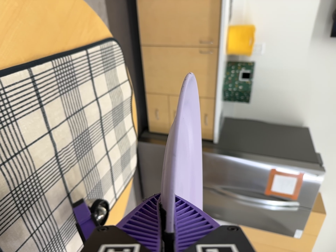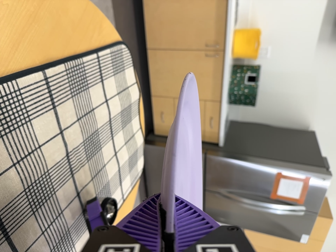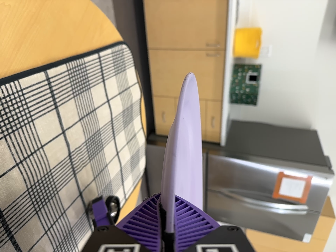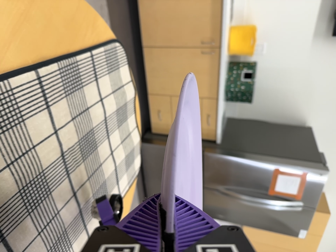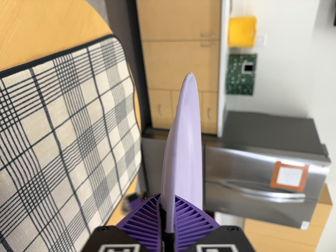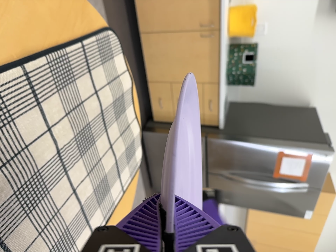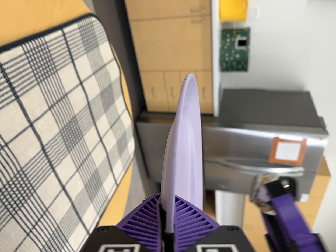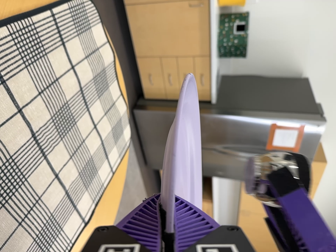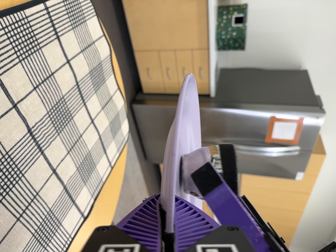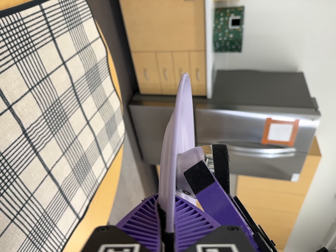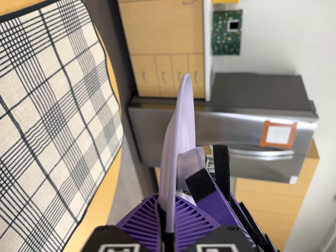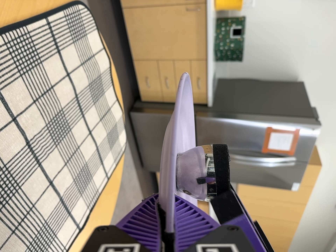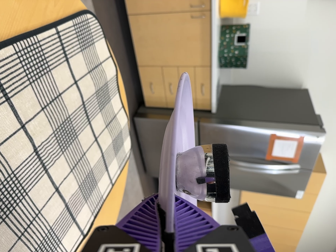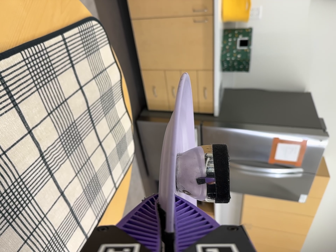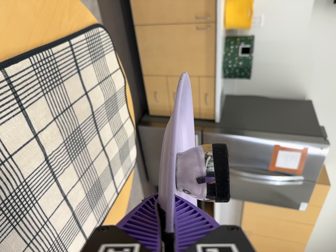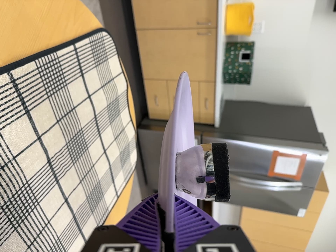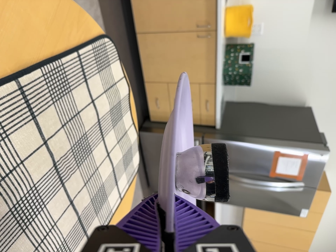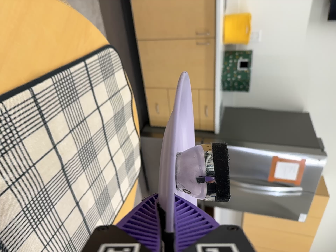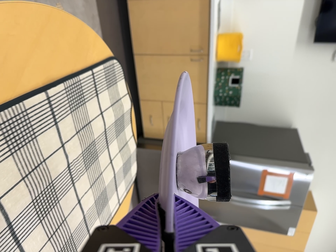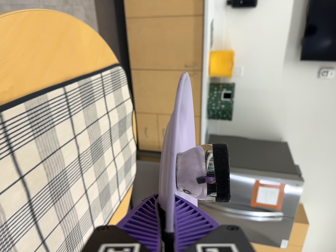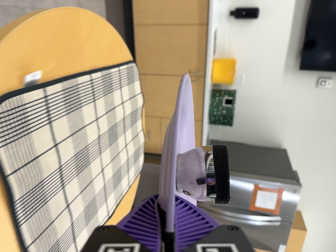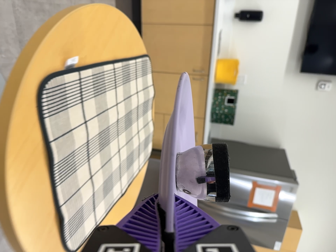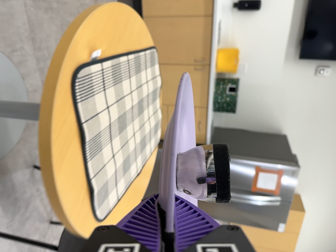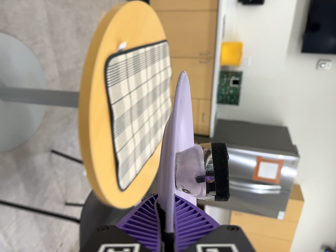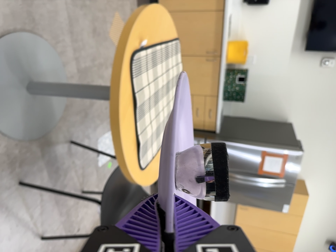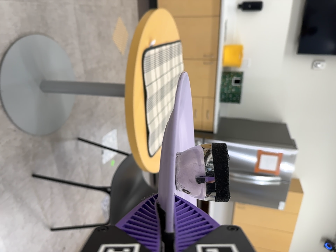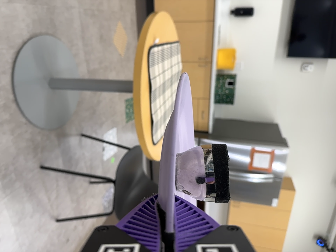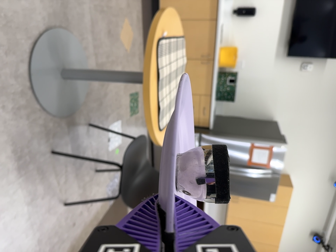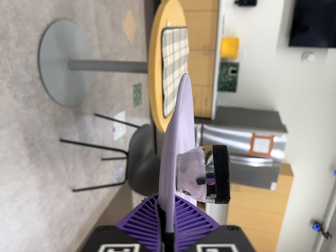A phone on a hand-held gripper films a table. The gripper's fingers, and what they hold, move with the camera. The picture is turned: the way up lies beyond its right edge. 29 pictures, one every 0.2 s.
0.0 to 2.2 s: The camera travels forward, about 6 cm, so what stands in front looms larger.
2.2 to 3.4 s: The camera travels backward, about 7 cm, so what stands in front gets smaller.
3.4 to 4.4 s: The camera travels backward and toward the bottom of its view, about 40 cm, so what stands in front gets smaller. Its aim tips toward the top of its view by about 10 degrees.
4.4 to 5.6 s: The camera travels backward and toward the bottom of its view, about 70 cm, so what stands in front gets smaller.
The film runs backward here.
